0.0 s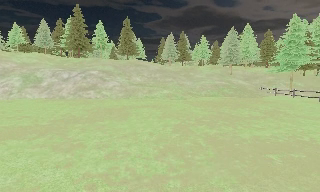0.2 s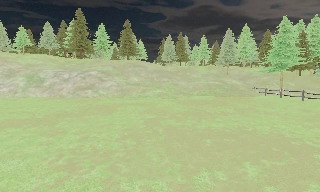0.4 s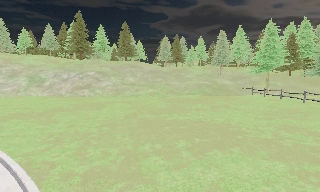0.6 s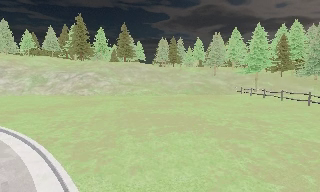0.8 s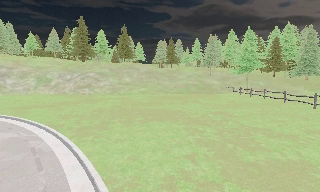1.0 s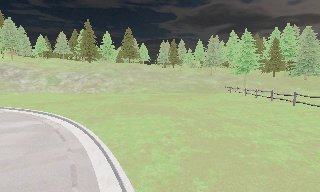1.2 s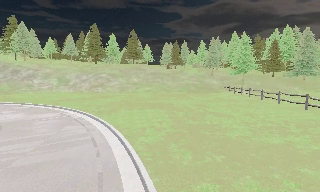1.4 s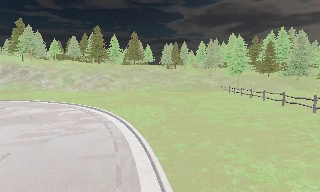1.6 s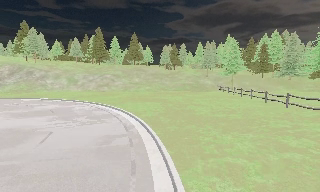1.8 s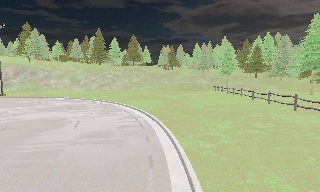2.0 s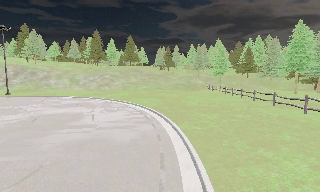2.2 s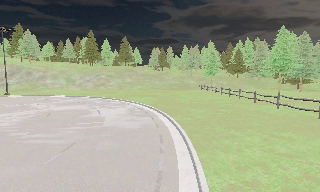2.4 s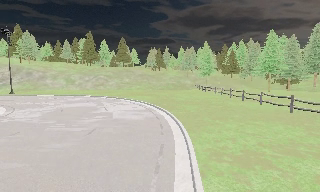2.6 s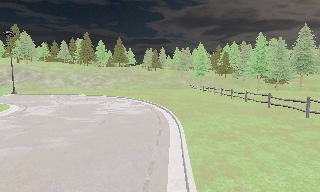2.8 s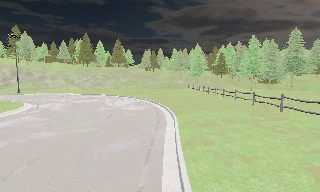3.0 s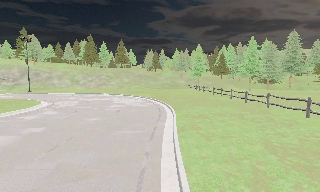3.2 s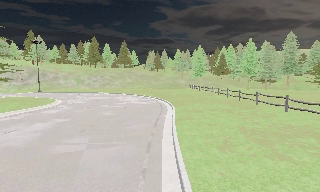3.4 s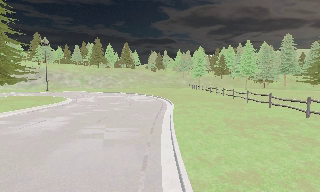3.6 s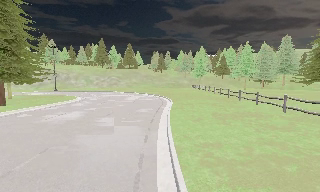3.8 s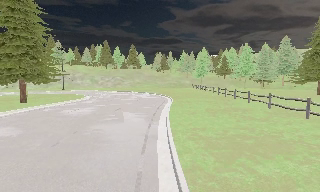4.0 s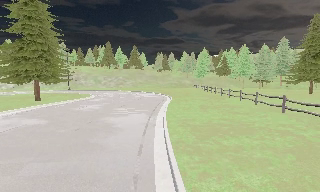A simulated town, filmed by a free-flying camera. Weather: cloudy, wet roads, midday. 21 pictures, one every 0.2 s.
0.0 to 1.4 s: The camera travels backward and to its right, about 16 m, so what stands in front gets smaller.
1.4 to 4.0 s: The camera travels backward, about 25 m, so what stands in front gets smaller.
The film runs backward here.
